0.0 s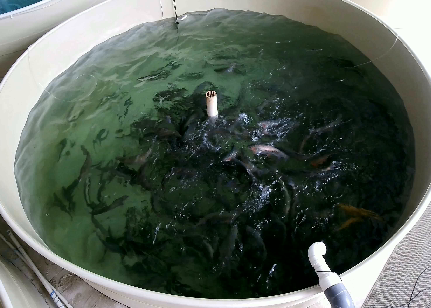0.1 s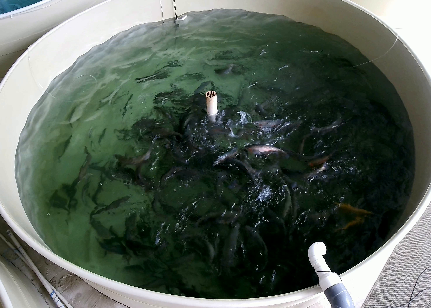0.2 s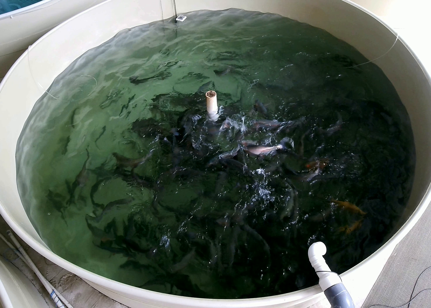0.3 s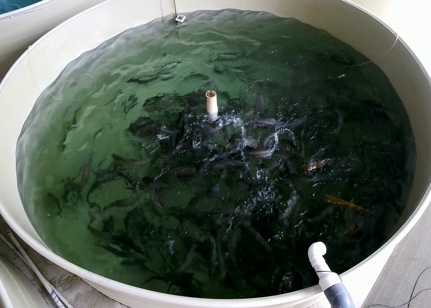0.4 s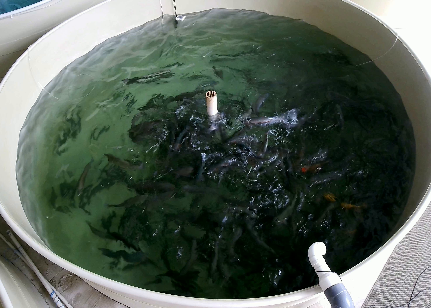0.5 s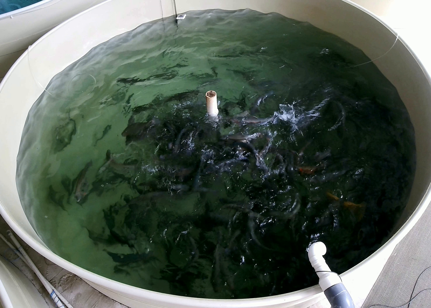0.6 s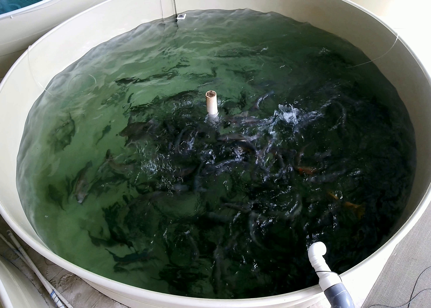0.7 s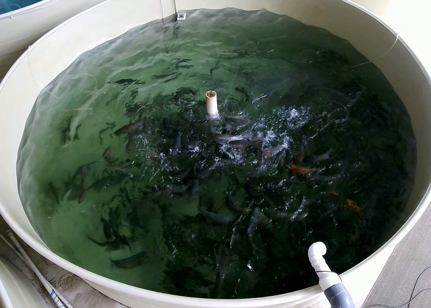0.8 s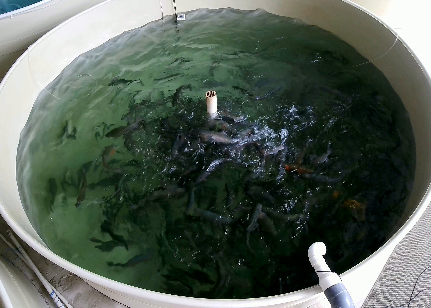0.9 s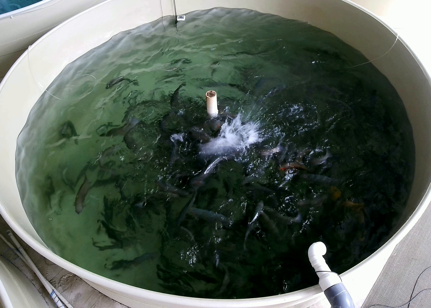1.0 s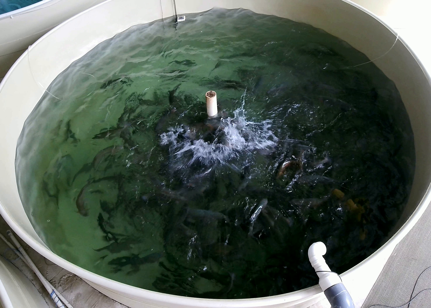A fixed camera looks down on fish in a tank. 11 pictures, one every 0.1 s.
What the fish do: Strong feeding.
